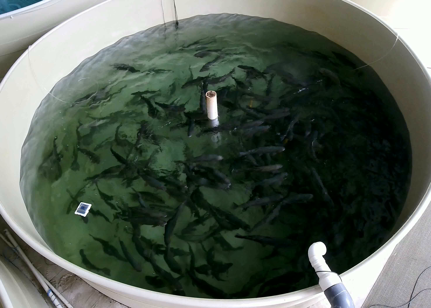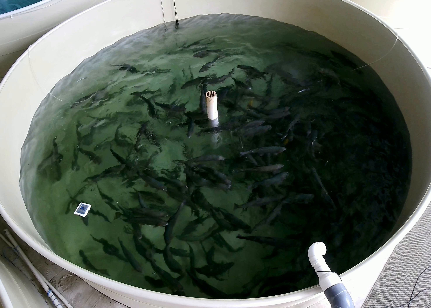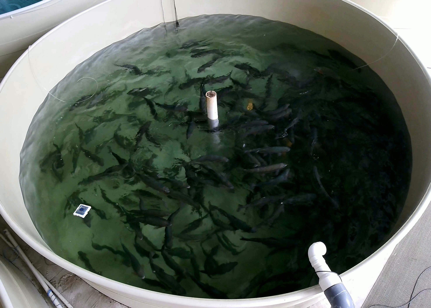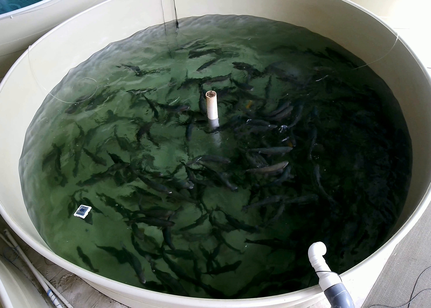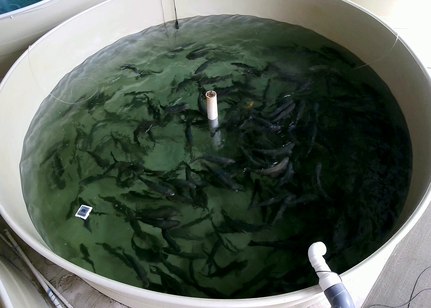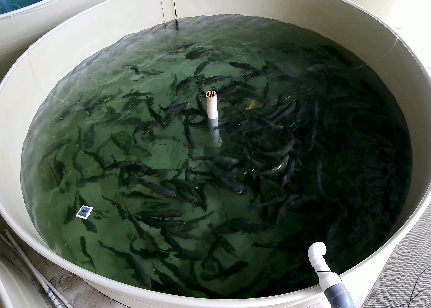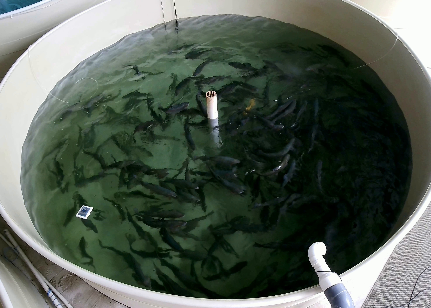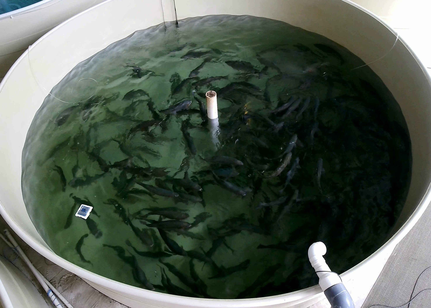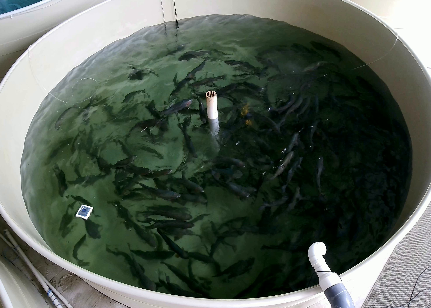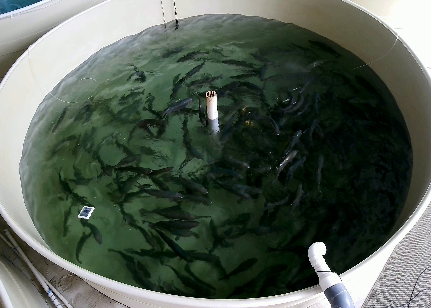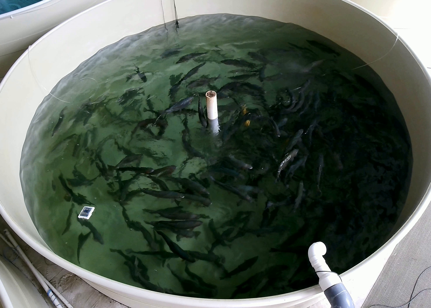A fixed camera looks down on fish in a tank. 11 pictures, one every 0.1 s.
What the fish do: Foraging.
